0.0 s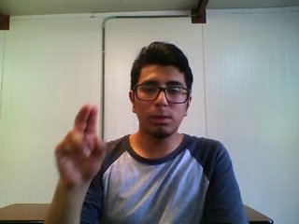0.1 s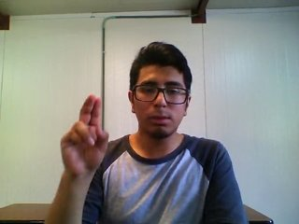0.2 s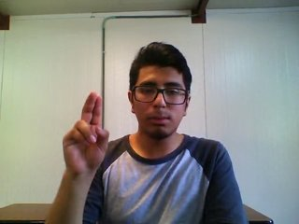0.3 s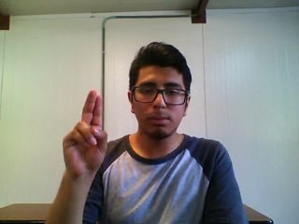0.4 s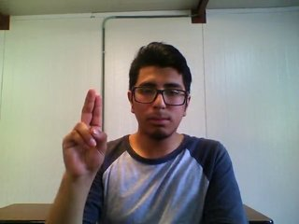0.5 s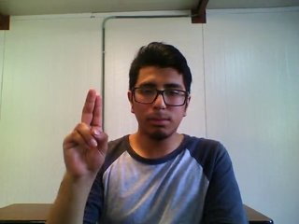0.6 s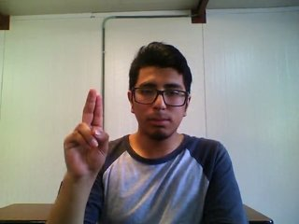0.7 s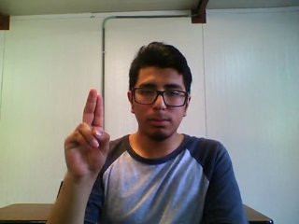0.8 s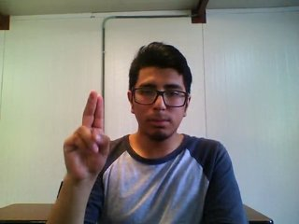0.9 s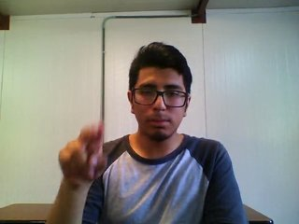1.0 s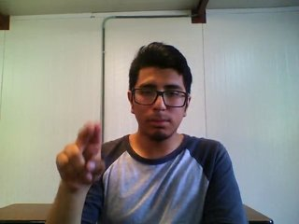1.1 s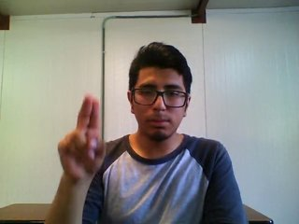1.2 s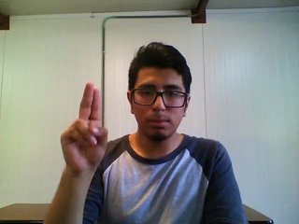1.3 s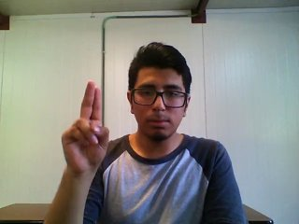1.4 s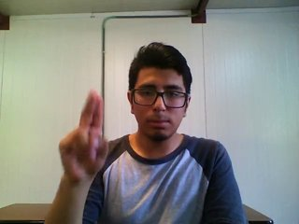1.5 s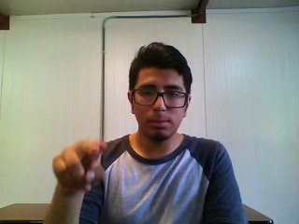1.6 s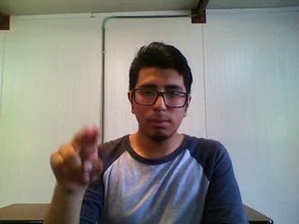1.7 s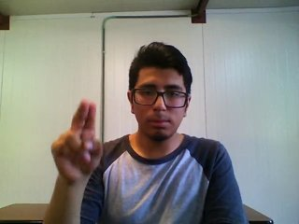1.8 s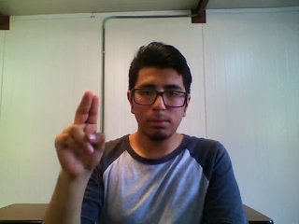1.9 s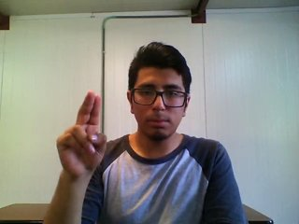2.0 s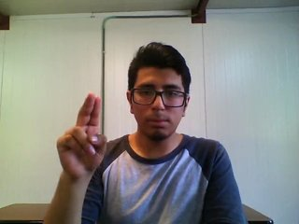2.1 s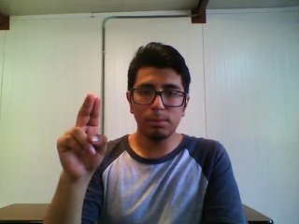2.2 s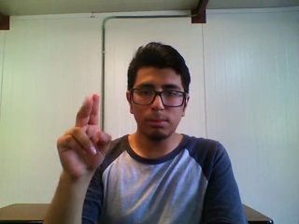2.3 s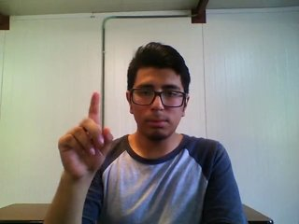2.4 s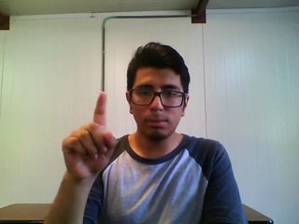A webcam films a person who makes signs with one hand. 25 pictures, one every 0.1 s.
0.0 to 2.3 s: Double click with two fingers.
